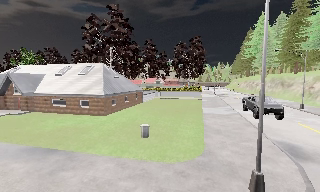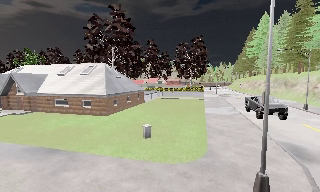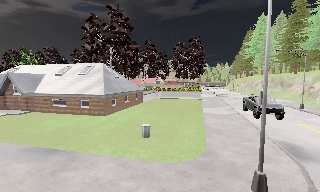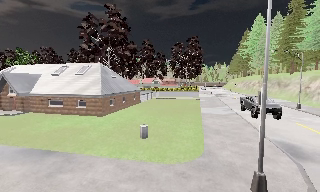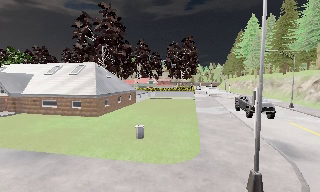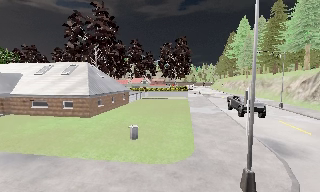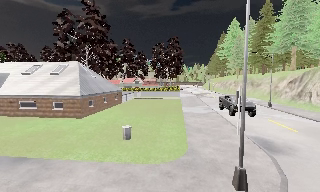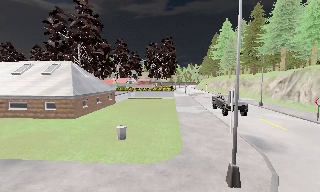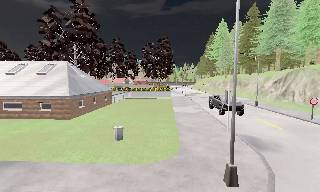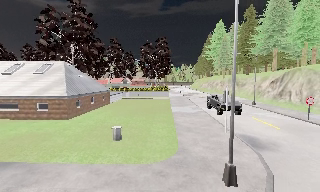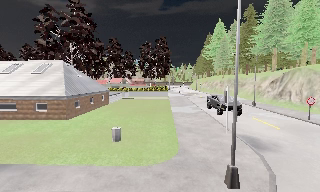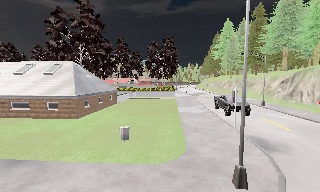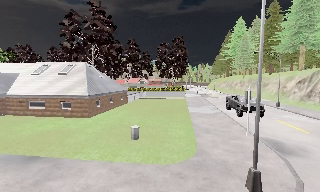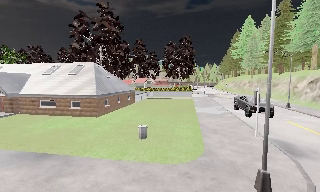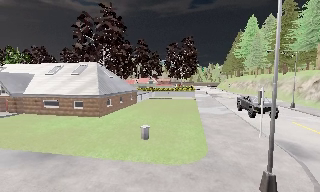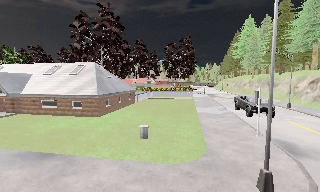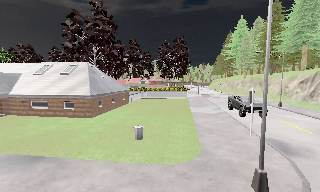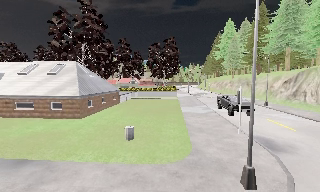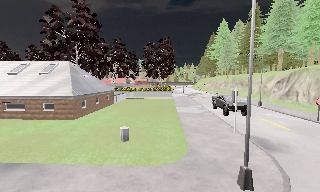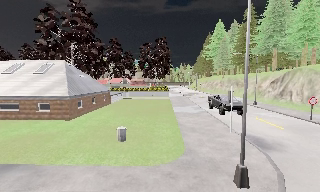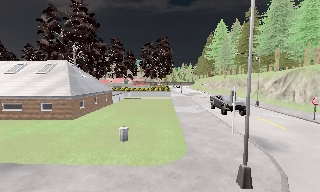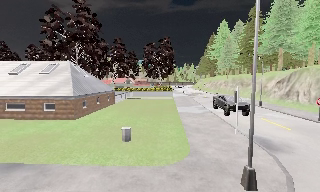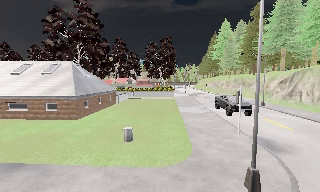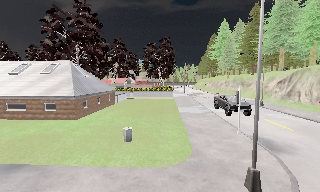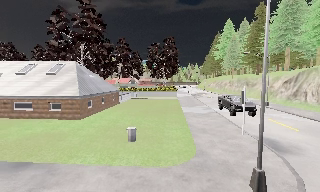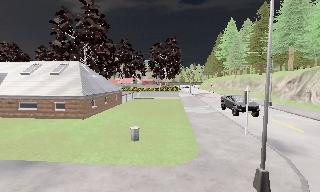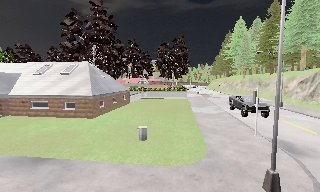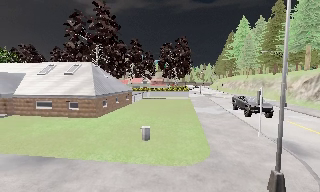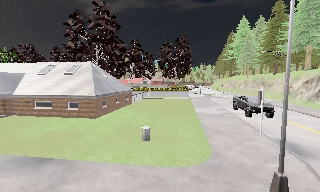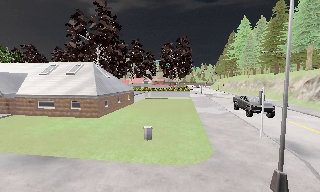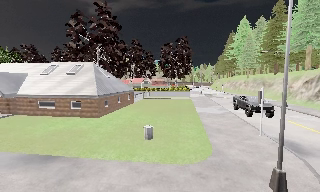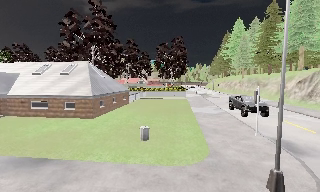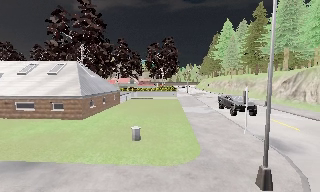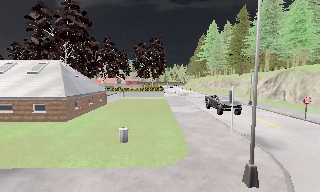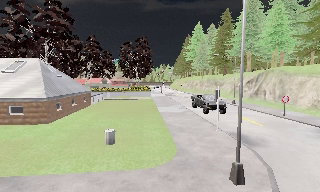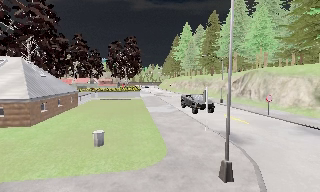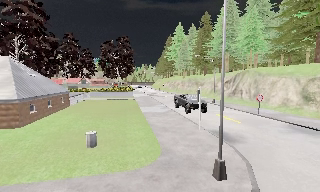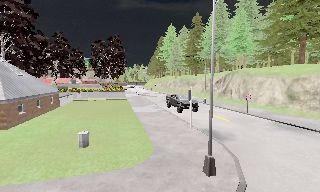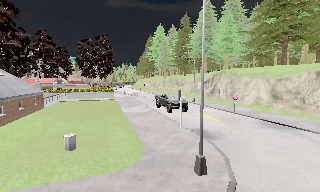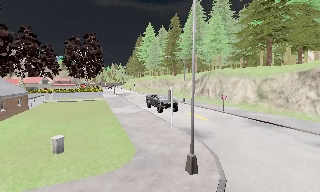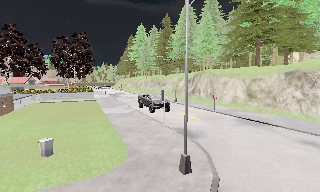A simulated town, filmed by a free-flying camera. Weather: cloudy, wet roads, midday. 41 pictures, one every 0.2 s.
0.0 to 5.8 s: The camera travels to its left, about 1 m.
5.8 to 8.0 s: The camera swings to its right by about 35 degrees, and the scene slides to the left.
The film runs forward here.
